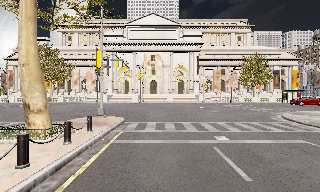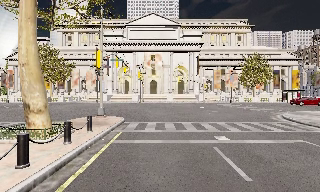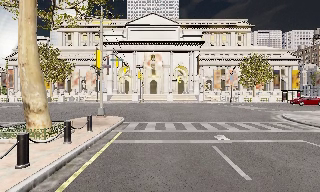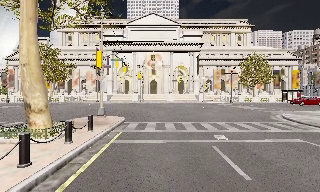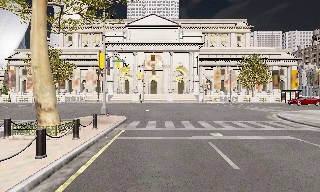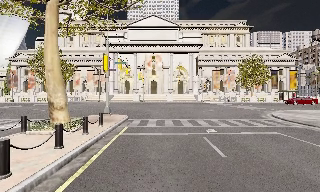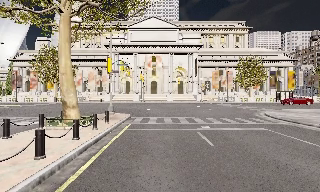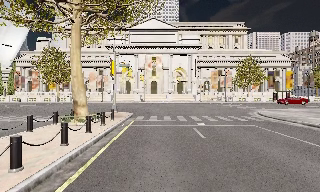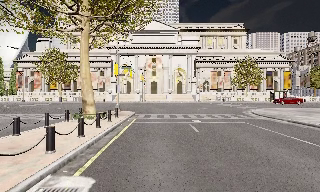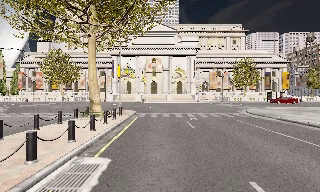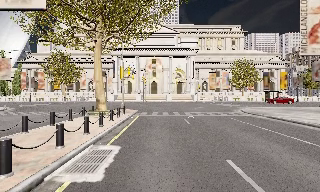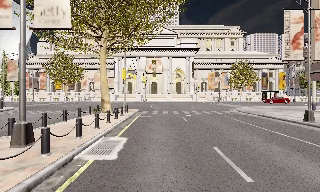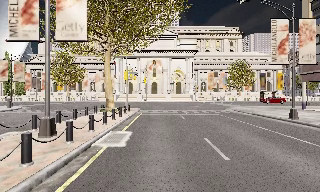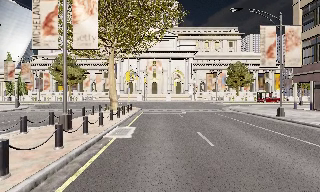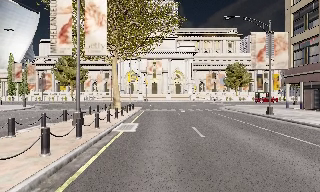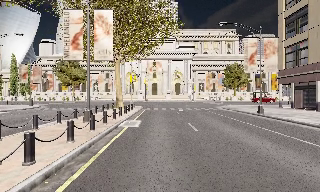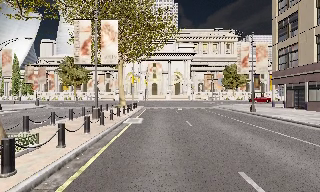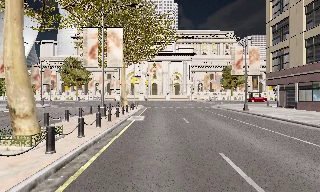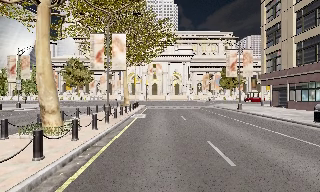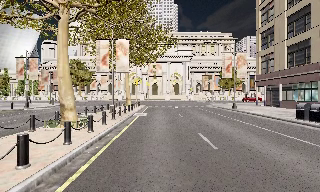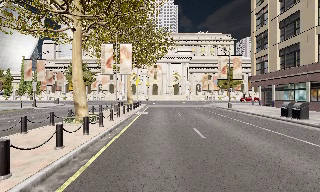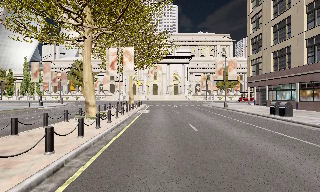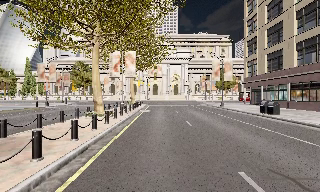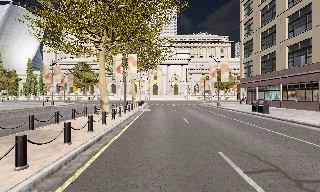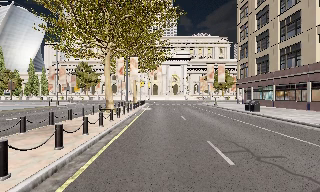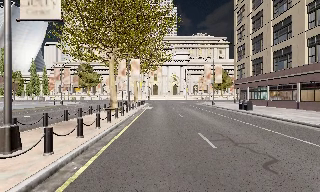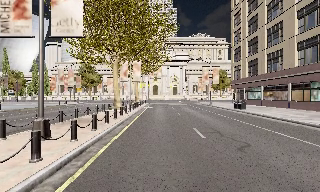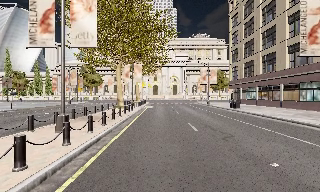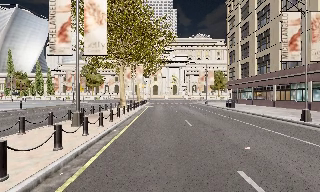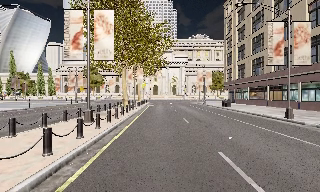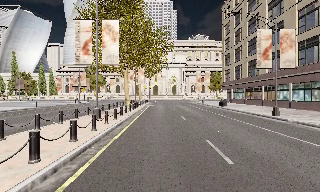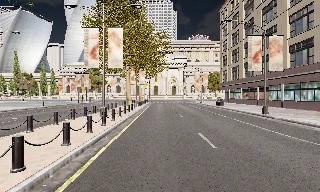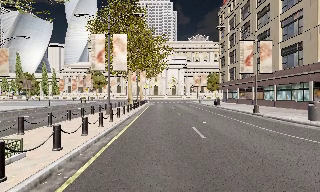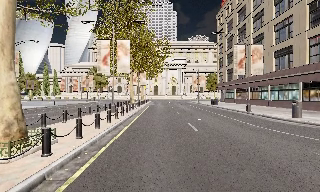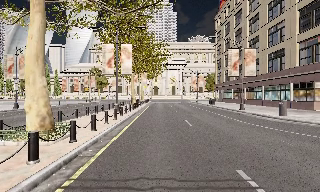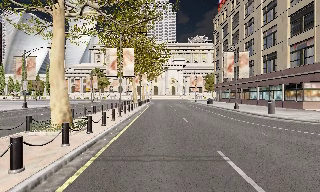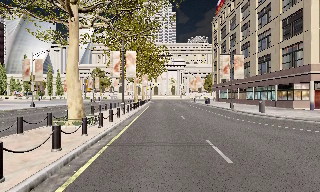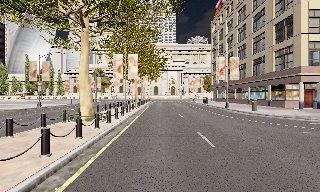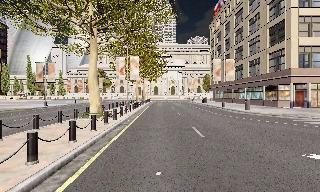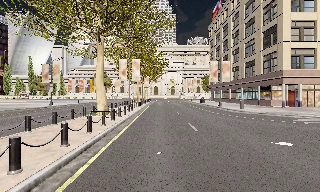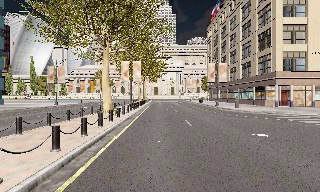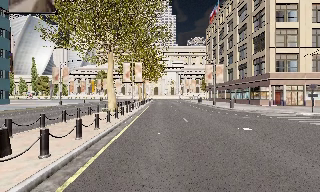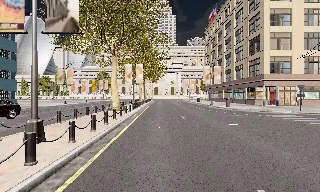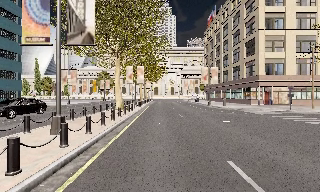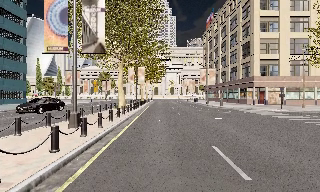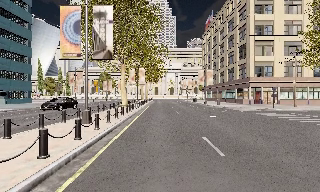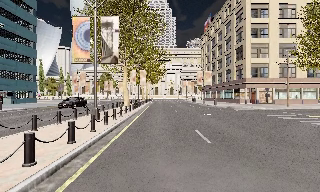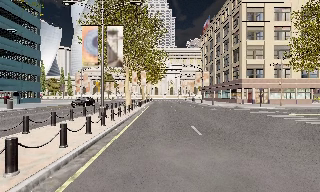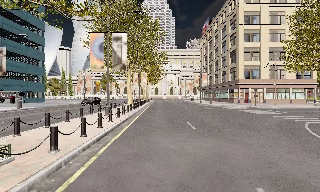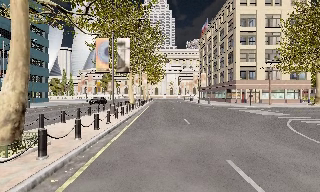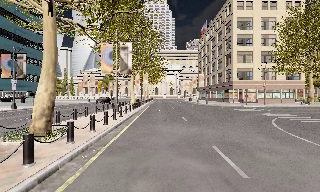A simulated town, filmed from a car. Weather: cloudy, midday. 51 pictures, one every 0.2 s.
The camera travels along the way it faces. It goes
backward.
0.0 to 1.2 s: The camera travels backward, about 2 m, so what stands in front gets smaller. It gains speed.
1.2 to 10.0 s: The camera travels backward, about 50 m, so what stands in front gets smaller.
The film runs backward here.
